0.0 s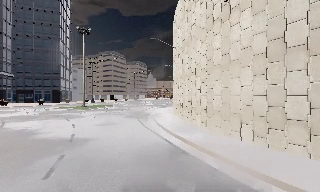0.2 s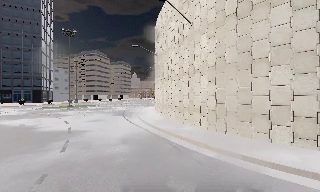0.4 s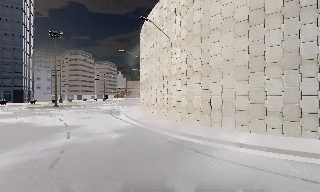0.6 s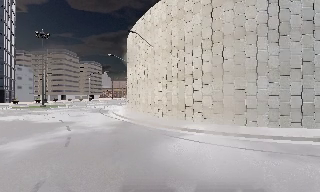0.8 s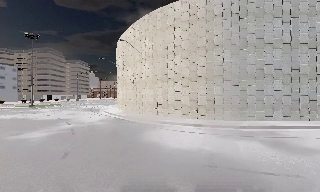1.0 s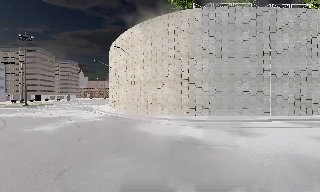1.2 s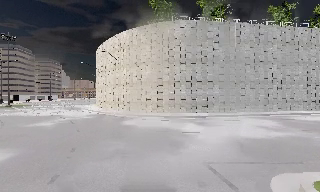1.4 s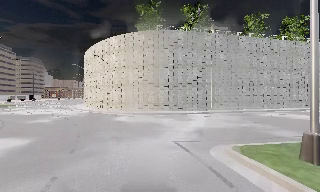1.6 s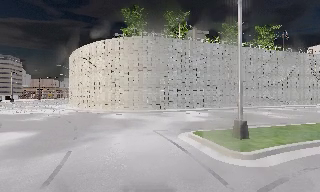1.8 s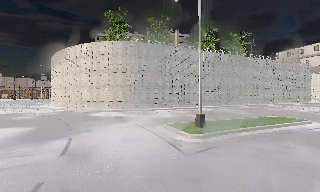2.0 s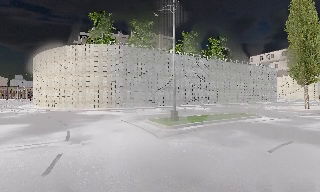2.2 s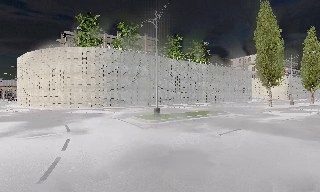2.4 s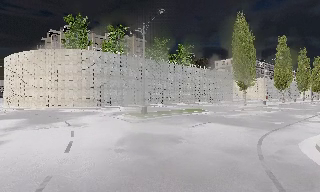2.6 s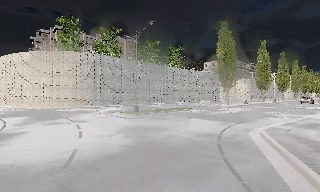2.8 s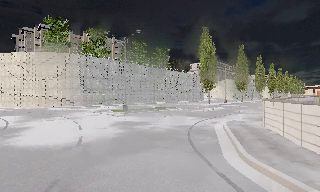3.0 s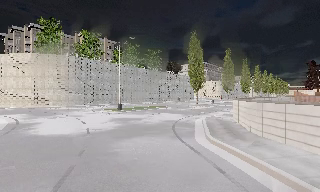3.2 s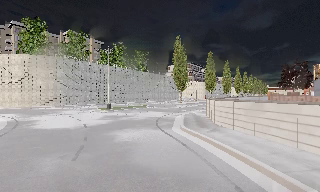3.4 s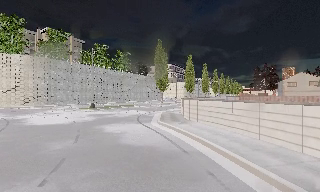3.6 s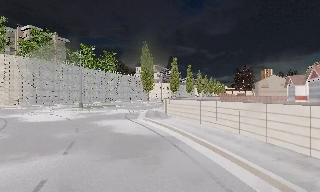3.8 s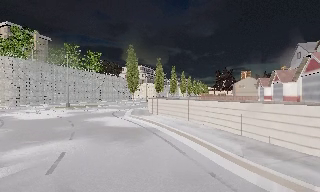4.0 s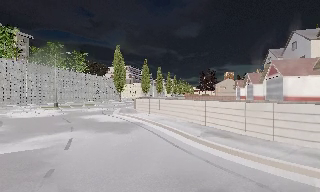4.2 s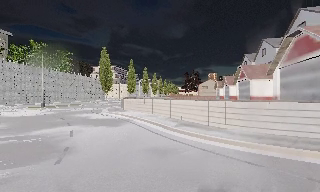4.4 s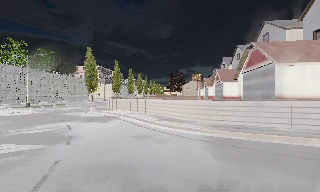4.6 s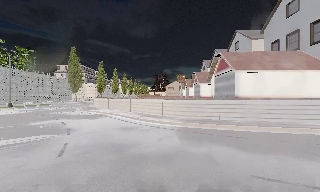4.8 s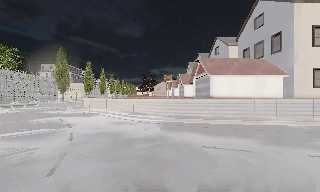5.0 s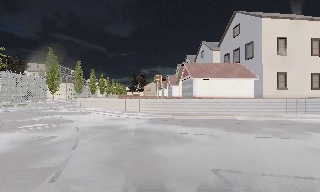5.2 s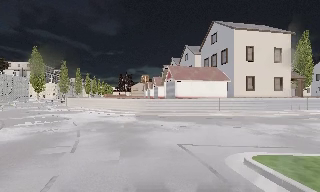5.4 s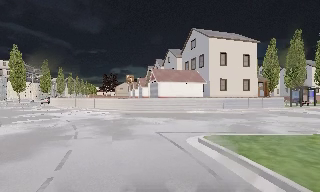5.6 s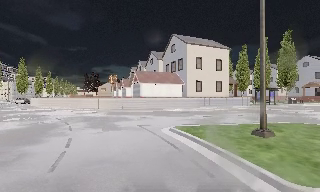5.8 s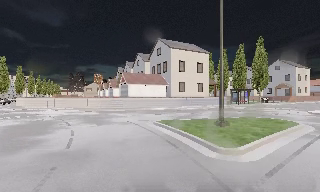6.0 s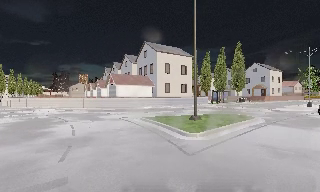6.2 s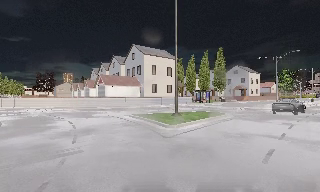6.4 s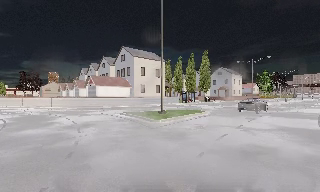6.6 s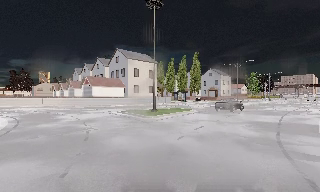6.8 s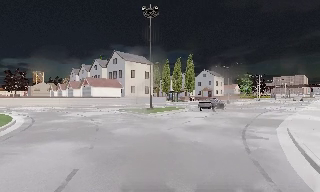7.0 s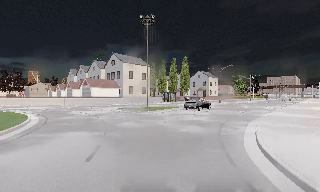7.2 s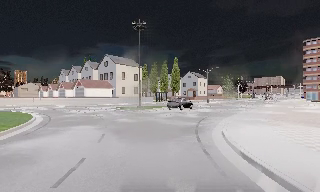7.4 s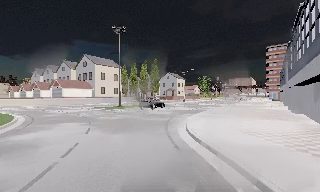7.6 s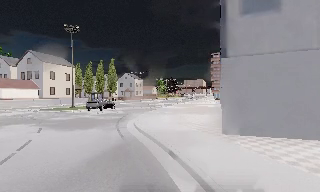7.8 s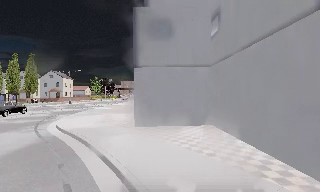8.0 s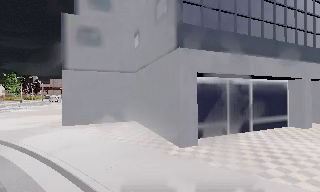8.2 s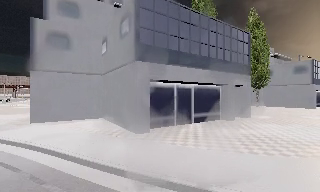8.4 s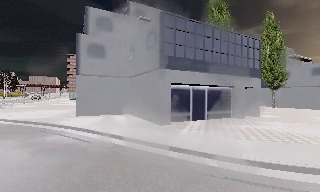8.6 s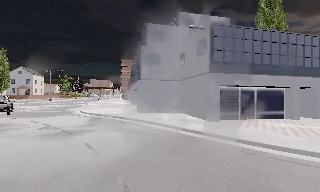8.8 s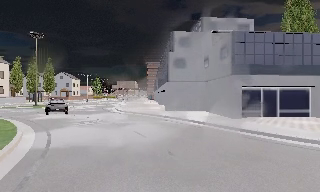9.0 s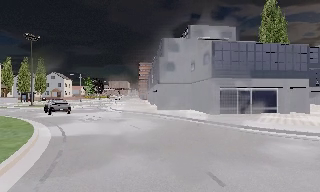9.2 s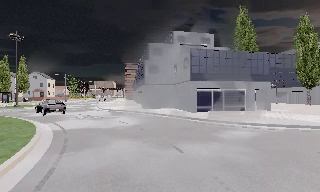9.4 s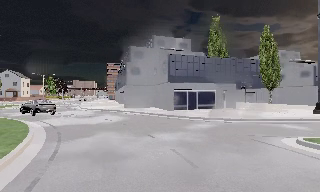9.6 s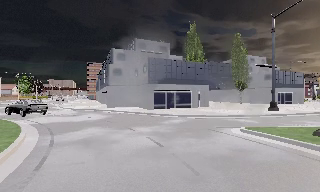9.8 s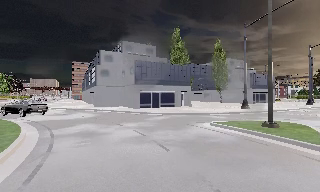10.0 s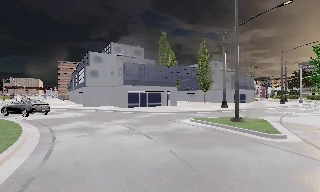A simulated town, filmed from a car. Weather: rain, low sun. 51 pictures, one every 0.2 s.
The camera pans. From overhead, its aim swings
clockwise.
The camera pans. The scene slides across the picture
to the left.
0.0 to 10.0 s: The camera pans to its right, which is clockwise from overhead, by about 235 degrees. It travels backward, about 95 m.
The film runs backward here.
